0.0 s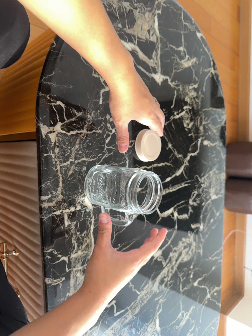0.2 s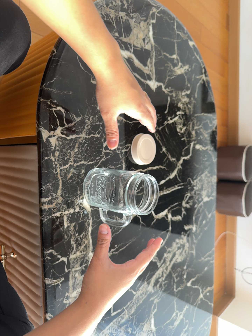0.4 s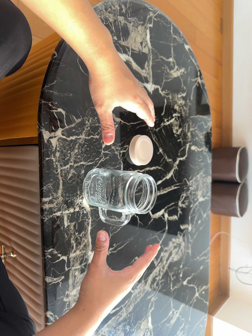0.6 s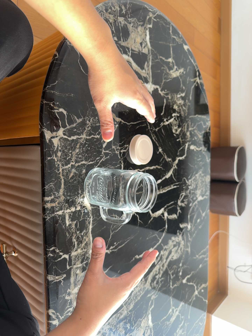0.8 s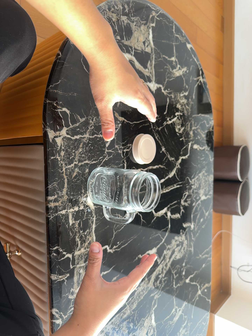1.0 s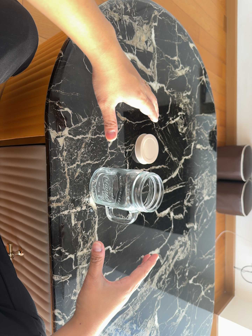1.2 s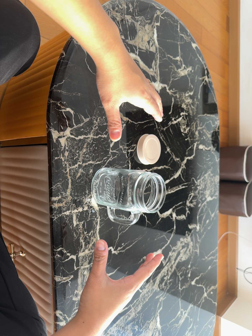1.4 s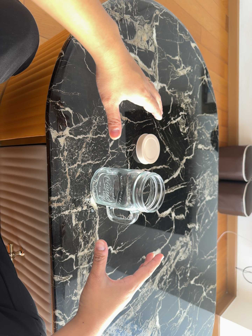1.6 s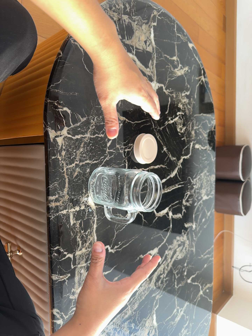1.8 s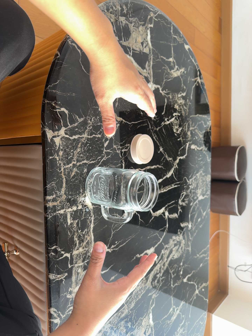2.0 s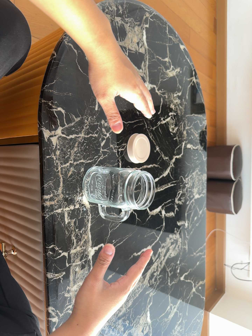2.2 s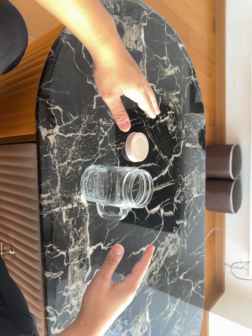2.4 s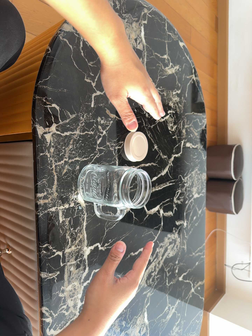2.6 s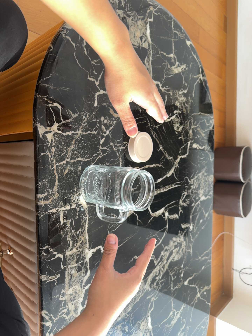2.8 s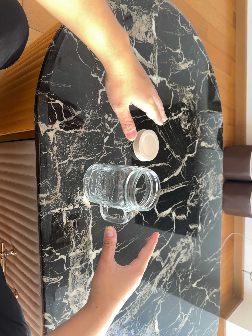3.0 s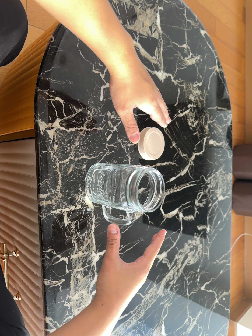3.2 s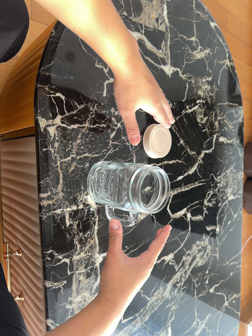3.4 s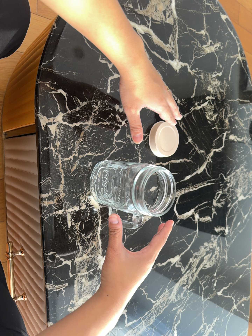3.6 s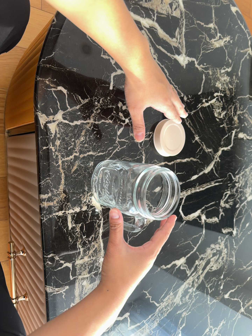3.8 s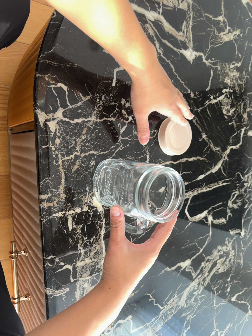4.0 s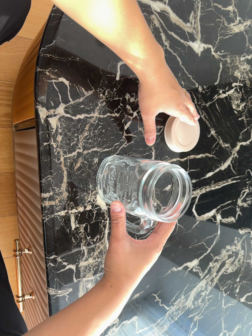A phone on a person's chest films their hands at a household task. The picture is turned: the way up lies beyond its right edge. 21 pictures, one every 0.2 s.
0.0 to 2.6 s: The camera shifts only a little, or ends up much as it began.
2.6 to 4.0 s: The scene slides to the right, as the camera pans about 15 degrees to its left. It travels forward and to its right, about 12 cm, so what stands in front looms larger.
The film runs forward here.
